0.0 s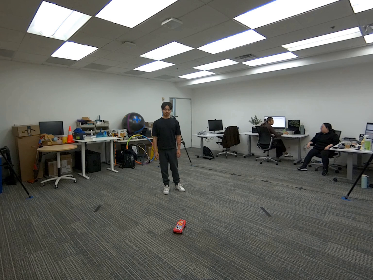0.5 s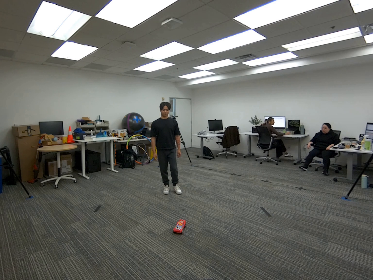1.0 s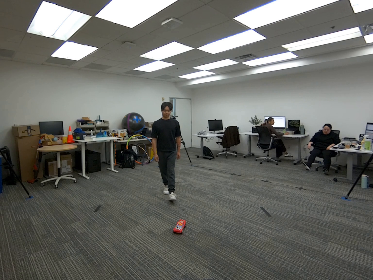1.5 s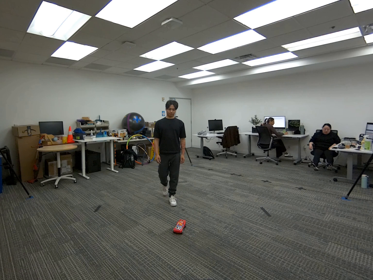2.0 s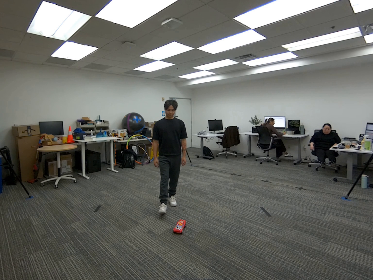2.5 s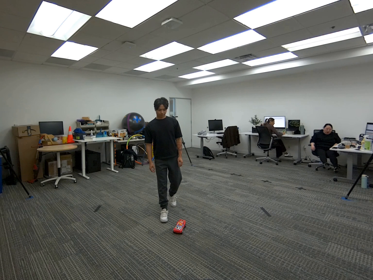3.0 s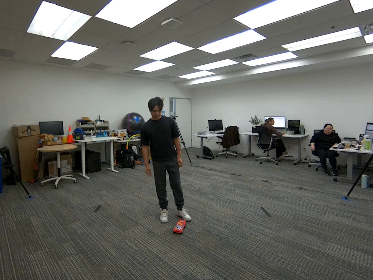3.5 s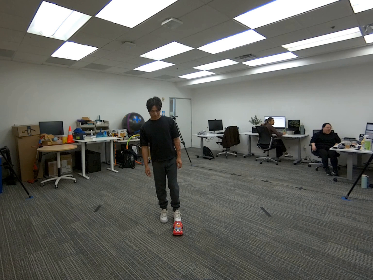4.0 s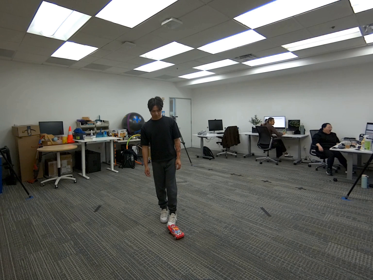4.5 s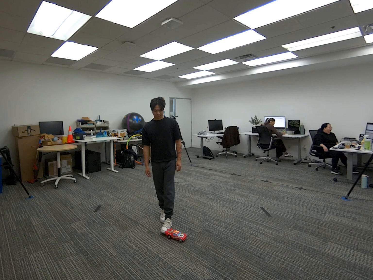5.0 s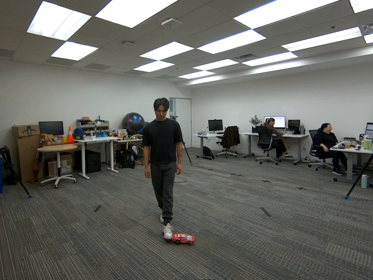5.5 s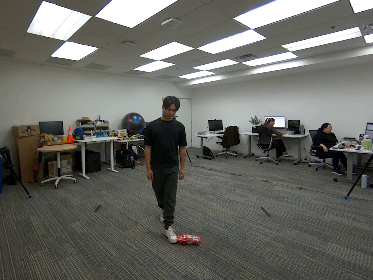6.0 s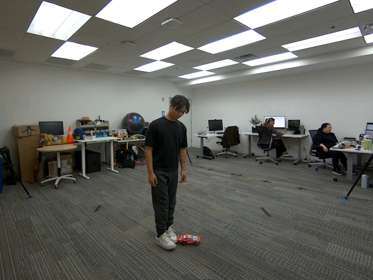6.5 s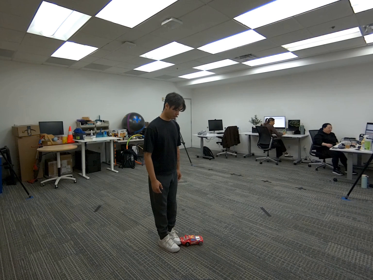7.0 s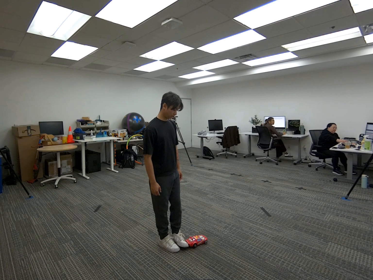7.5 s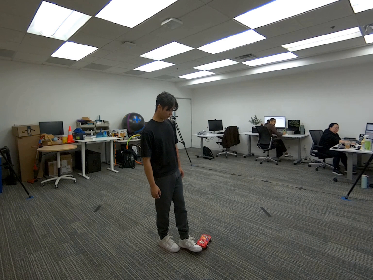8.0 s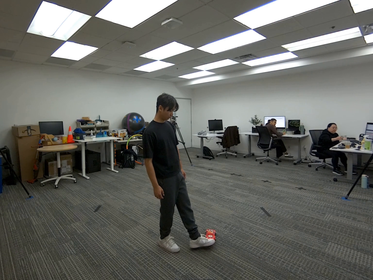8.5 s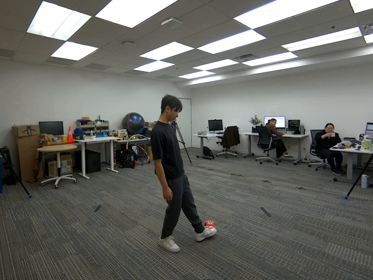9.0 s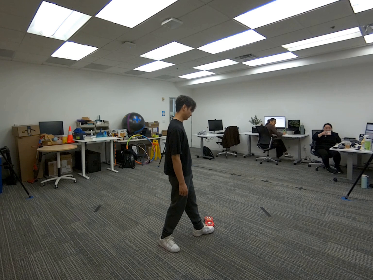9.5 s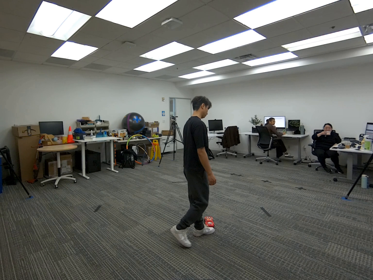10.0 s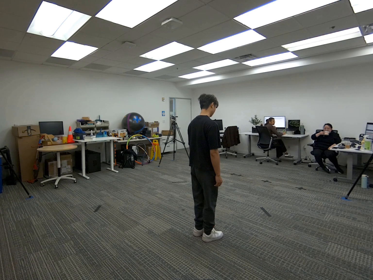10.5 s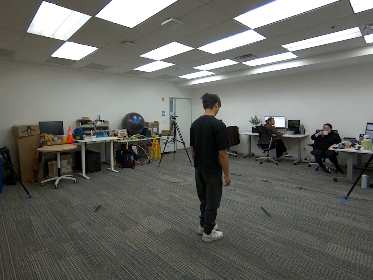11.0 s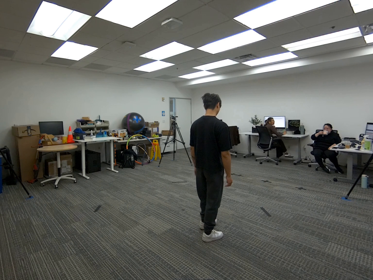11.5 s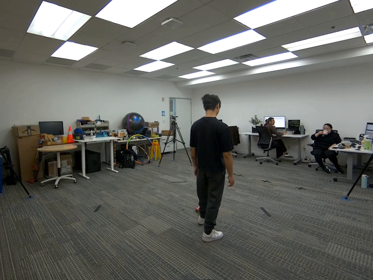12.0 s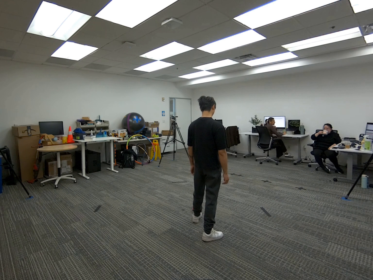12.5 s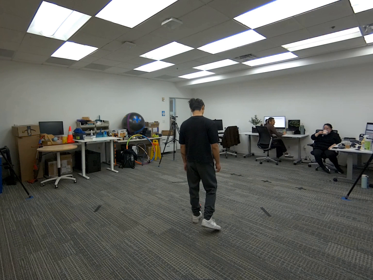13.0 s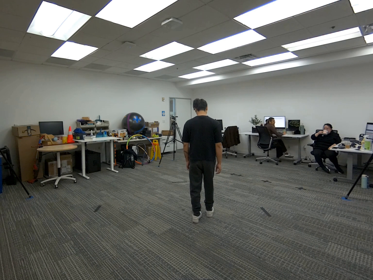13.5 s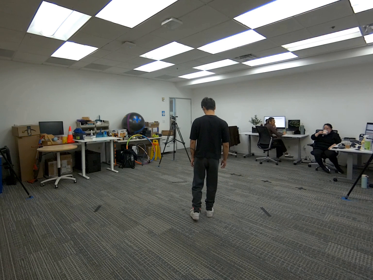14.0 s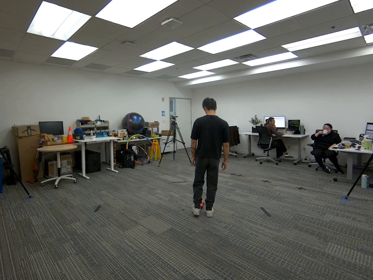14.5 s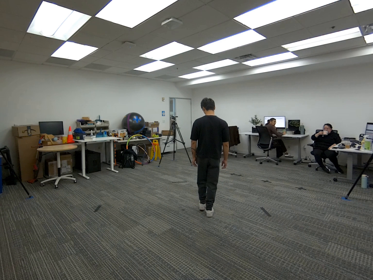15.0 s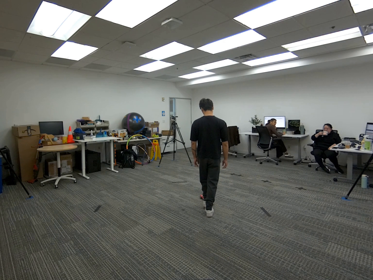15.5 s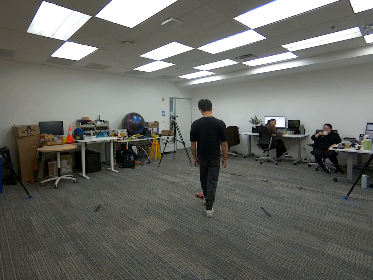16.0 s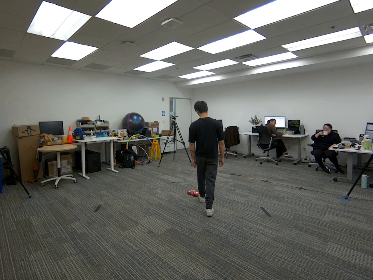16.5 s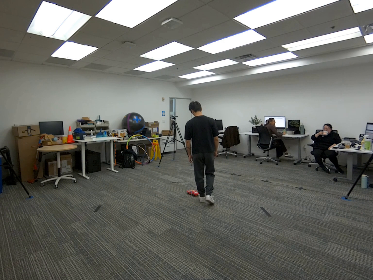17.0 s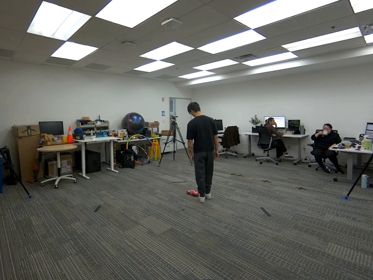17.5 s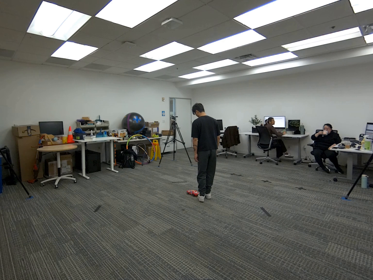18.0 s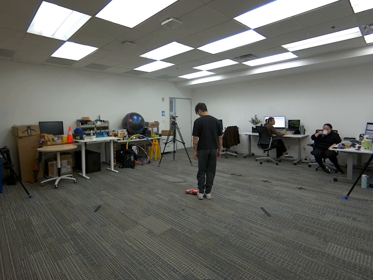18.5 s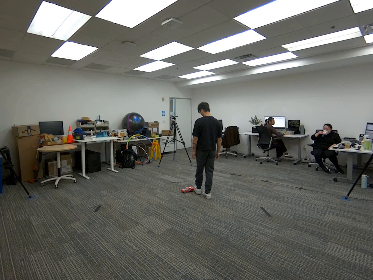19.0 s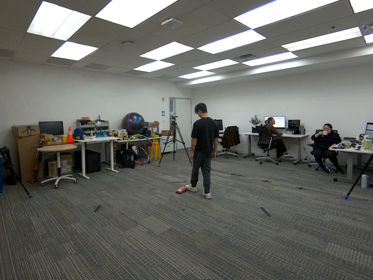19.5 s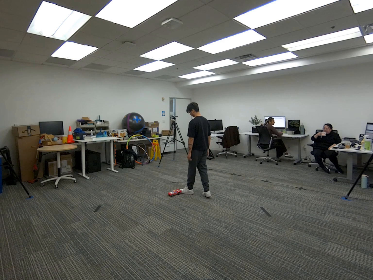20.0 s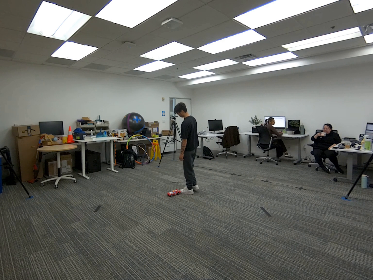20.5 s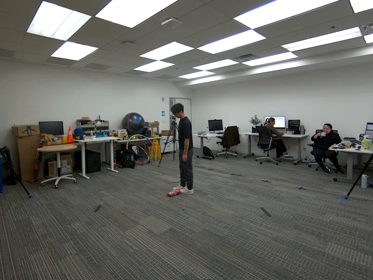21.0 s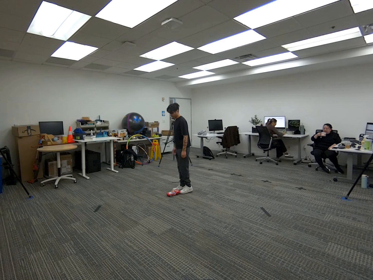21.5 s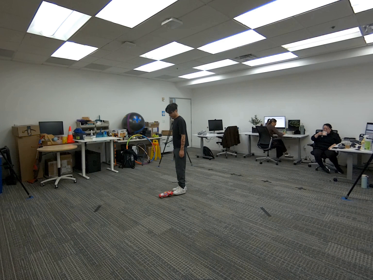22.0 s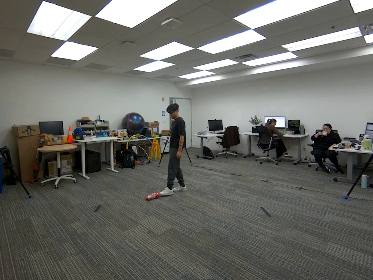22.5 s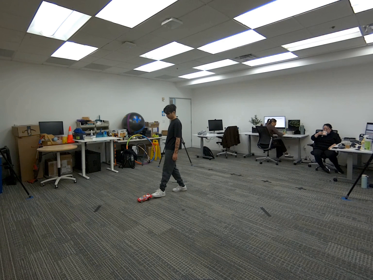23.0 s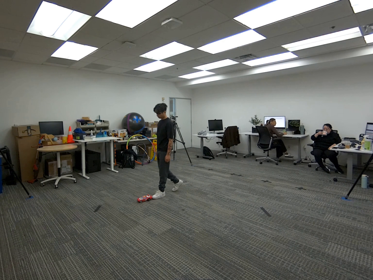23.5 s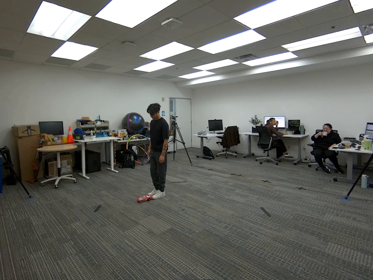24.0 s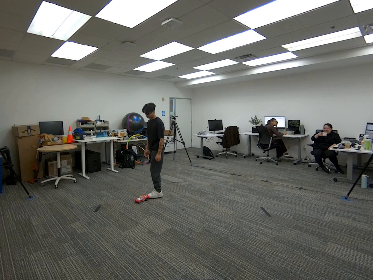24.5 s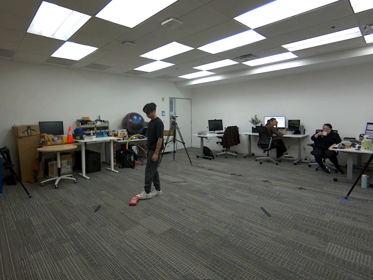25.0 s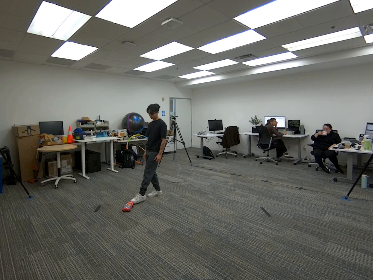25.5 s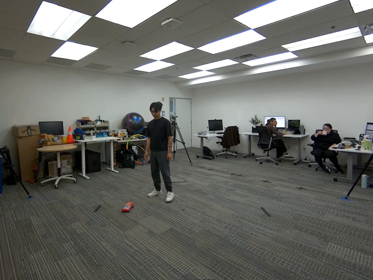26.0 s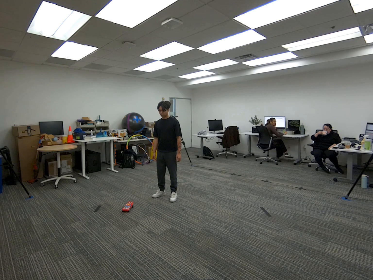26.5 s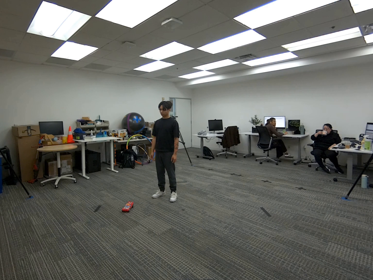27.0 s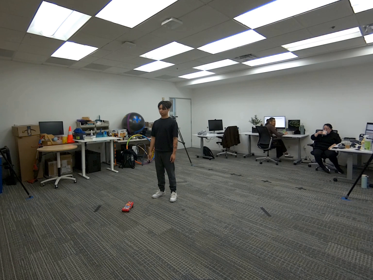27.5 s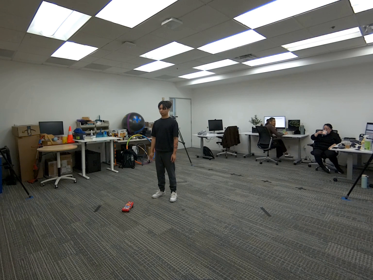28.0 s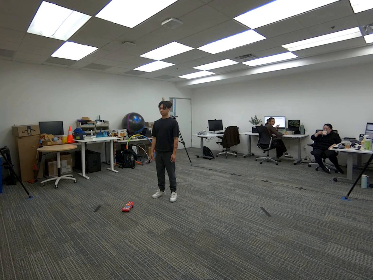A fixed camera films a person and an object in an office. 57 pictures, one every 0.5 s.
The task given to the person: Walk to the toy car on the ground, use your left foot to push the toy car around the bounding area.
